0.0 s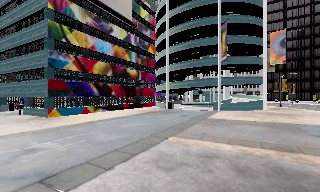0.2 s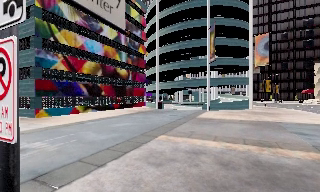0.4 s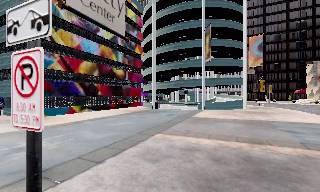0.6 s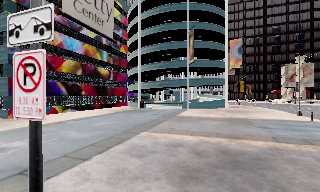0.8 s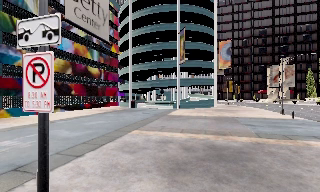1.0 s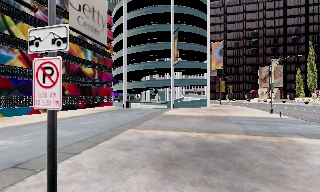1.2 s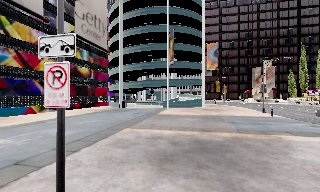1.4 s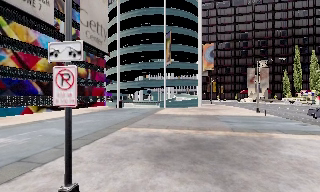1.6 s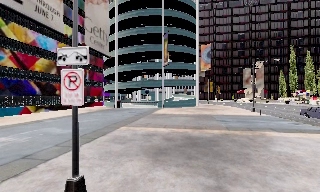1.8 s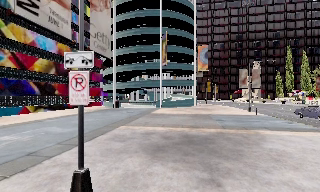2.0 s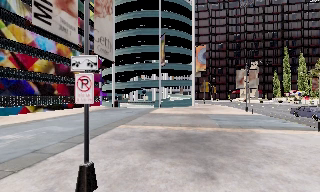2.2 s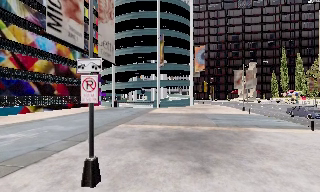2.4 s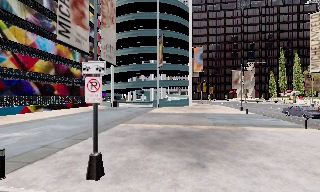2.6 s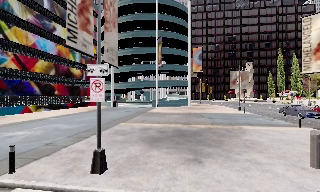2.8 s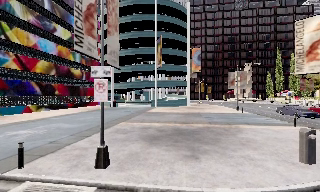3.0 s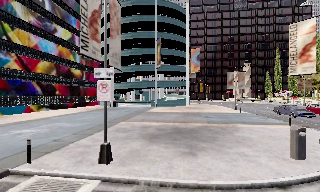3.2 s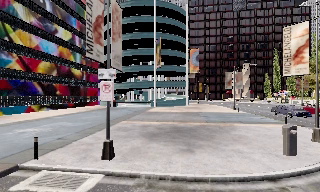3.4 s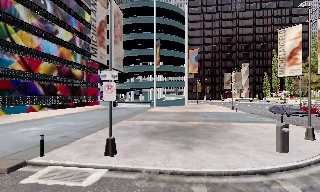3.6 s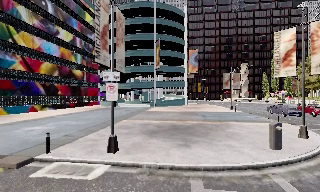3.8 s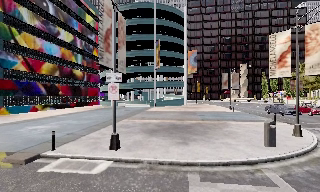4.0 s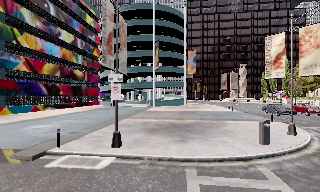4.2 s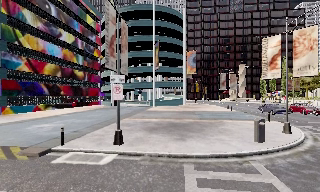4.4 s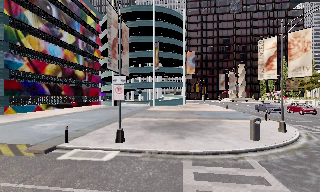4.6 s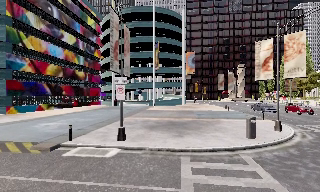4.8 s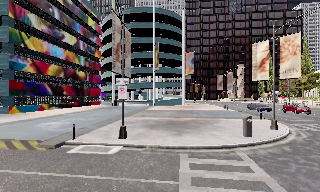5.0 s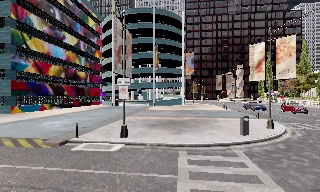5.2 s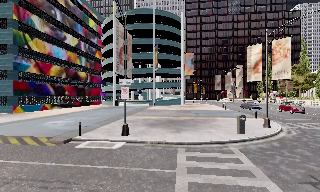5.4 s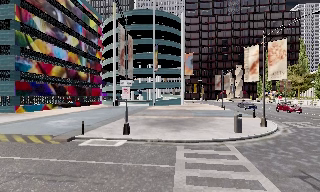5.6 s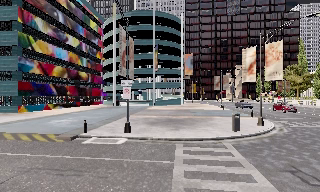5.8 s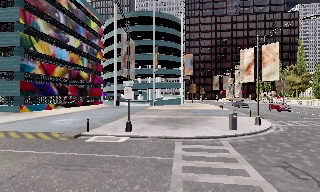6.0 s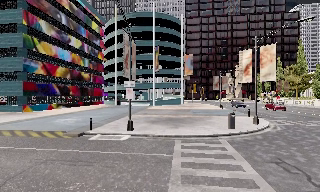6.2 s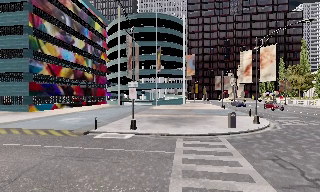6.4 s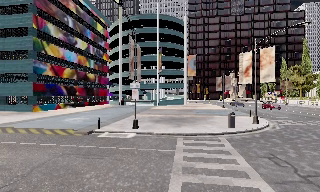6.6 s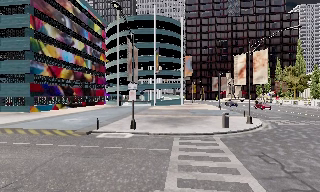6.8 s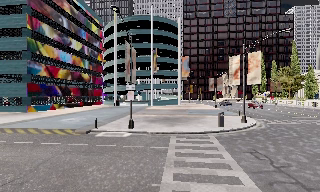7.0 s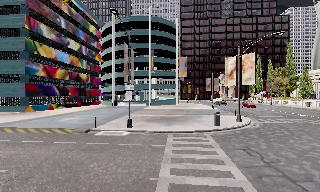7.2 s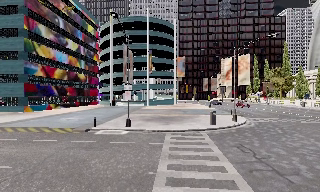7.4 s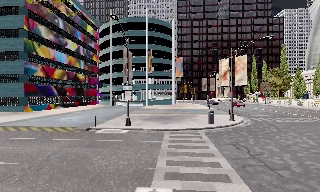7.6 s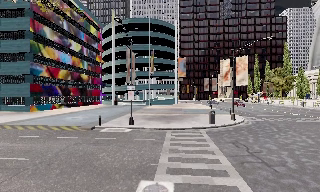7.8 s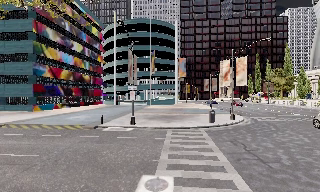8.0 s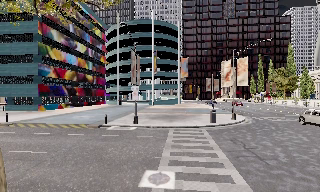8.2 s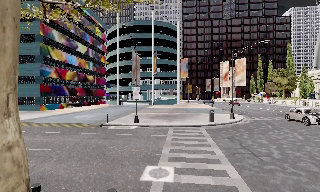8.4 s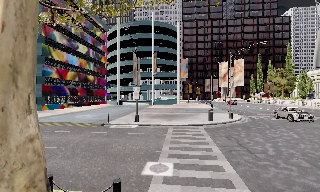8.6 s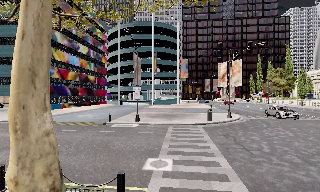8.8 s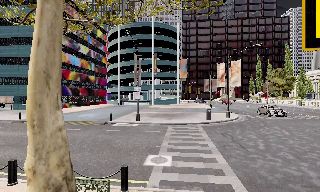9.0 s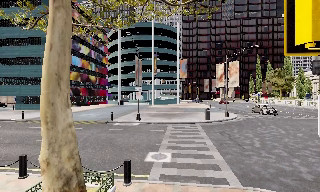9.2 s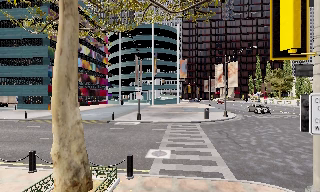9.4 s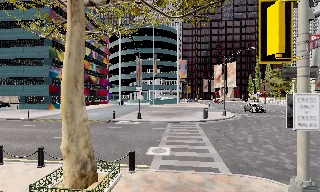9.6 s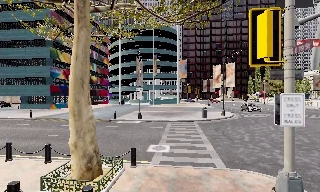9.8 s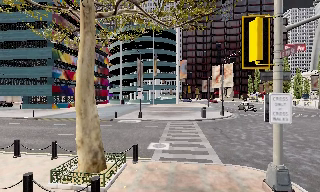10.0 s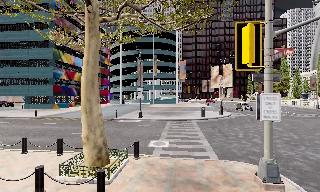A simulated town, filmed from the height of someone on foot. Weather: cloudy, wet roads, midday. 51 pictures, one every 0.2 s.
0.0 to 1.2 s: The scene slides to the left, as the camera pans about 15 degrees to its right. It travels backward, about 2 m, so what stands in front gets smaller.
1.2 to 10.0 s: The camera travels backward, about 16 m, so what stands in front gets smaller.
The film runs backward here.
